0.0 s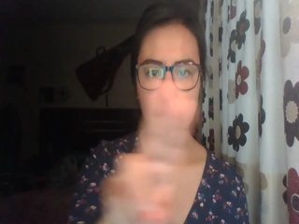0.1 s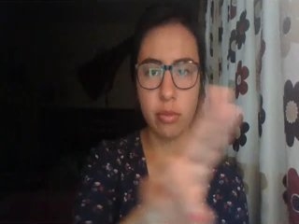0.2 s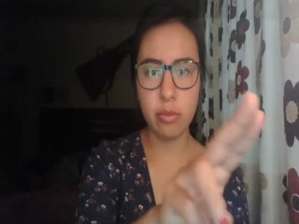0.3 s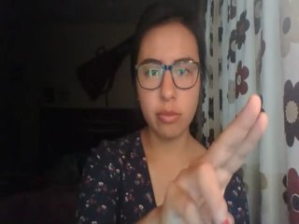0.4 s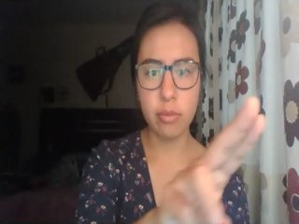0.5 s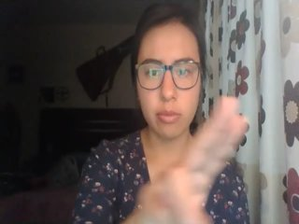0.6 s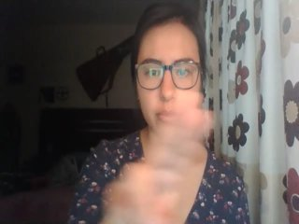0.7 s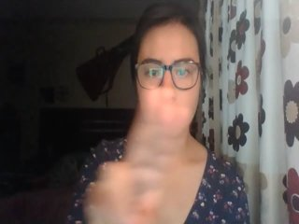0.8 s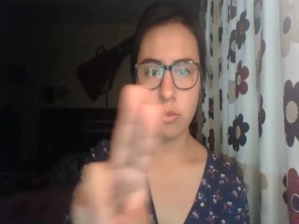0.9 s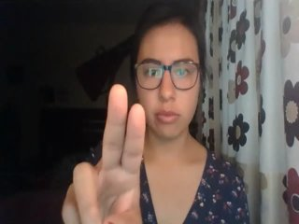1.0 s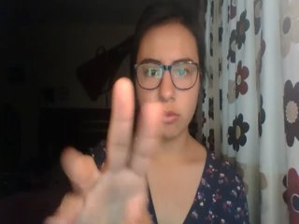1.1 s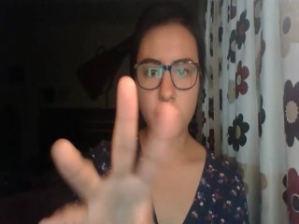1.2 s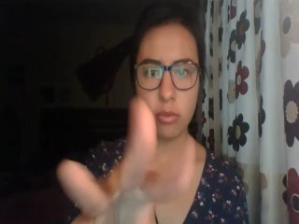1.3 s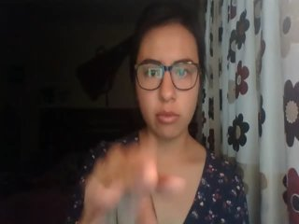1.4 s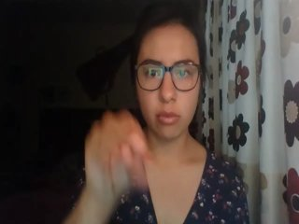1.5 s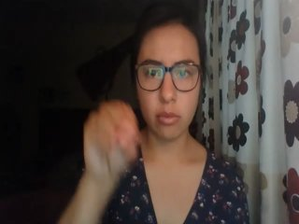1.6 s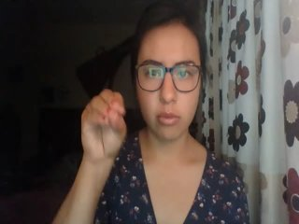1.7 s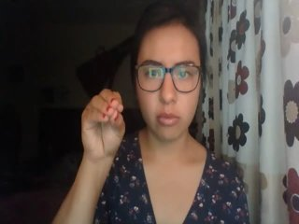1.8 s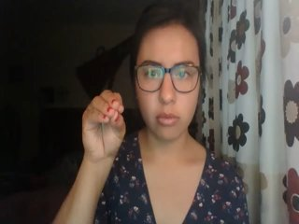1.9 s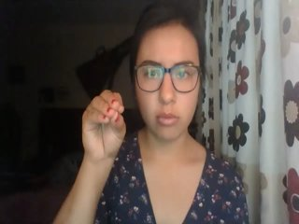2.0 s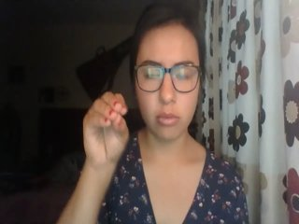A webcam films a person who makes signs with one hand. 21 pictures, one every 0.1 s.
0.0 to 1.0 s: Pointing with two fingers.
1.1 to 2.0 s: Zoom out.
